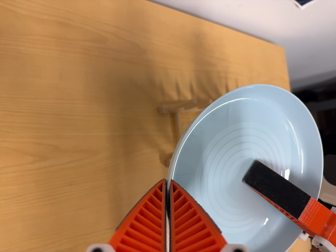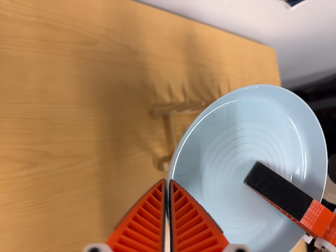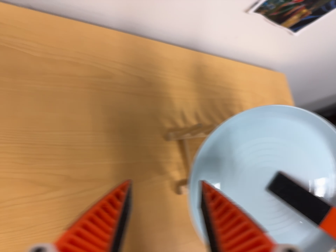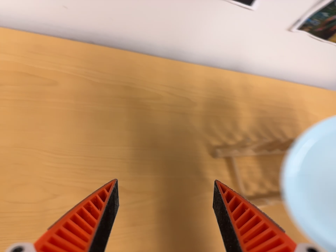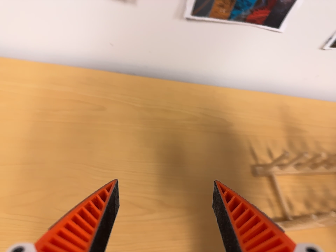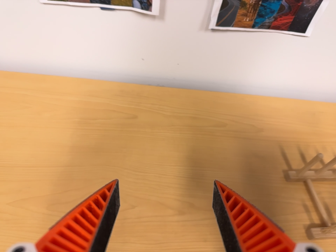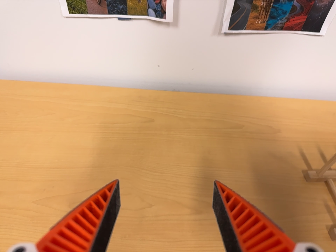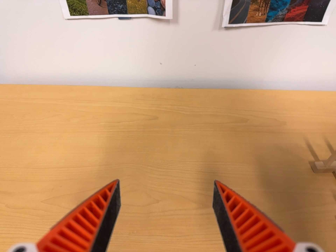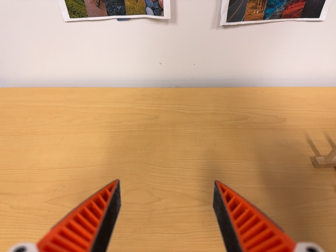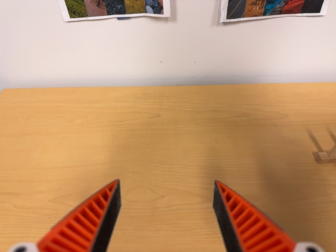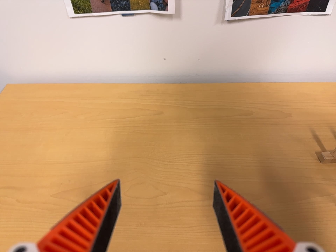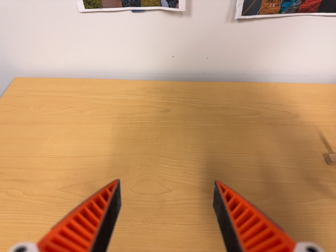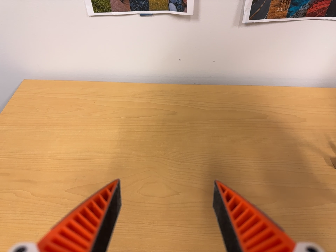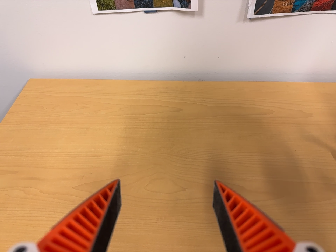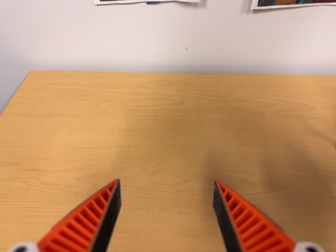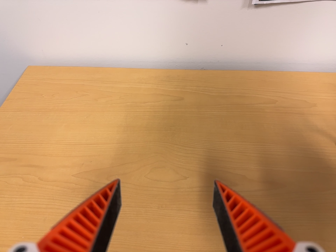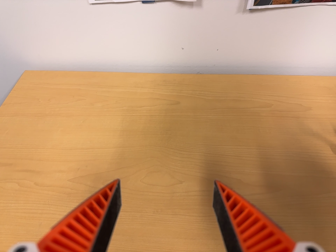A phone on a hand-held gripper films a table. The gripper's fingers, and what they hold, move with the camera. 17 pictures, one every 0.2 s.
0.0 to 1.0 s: The scene slides to the right, as the camera pans about 30 degrees to its left. It travels toward the bottom of its view and backward, about 12 cm. Its aim tips toward the top of its view by about 30 degrees. It rolls about its line of sight by about 10 degrees, and the scene rotates counterclockwise.
1.0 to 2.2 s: The camera travels toward the bottom of its view, about 5 cm.
2.2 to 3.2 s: The camera shifts only a little, or ends up much as it began.
The film runs forward here.
